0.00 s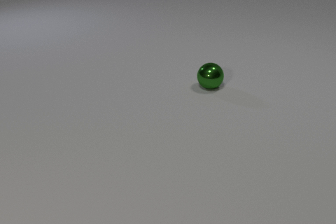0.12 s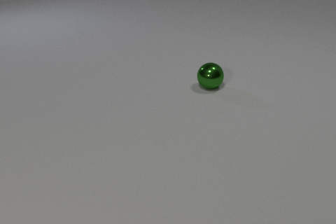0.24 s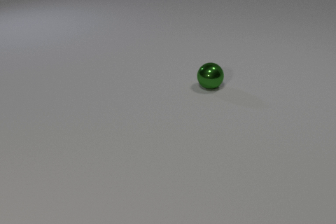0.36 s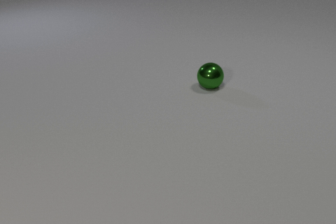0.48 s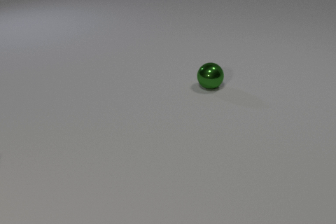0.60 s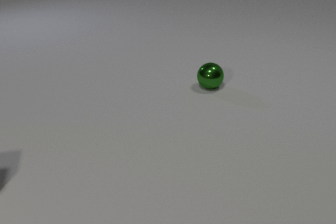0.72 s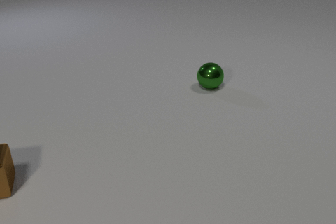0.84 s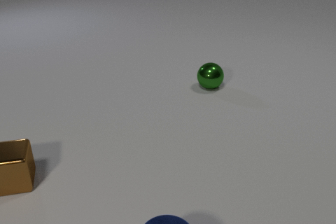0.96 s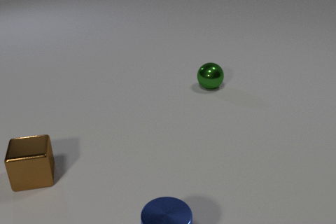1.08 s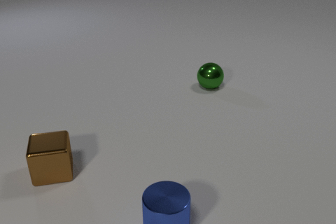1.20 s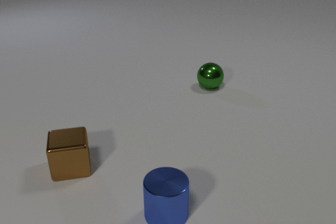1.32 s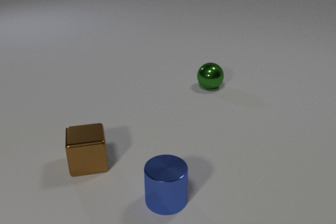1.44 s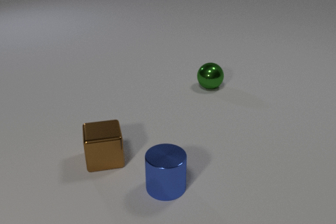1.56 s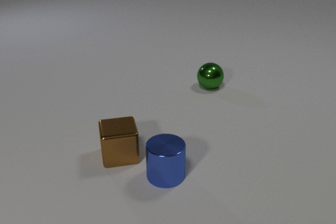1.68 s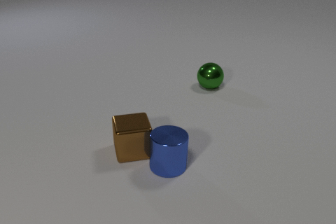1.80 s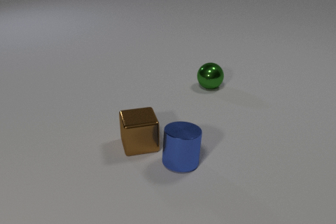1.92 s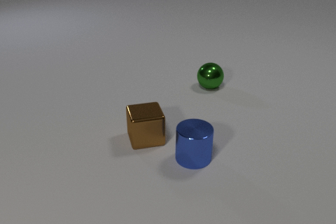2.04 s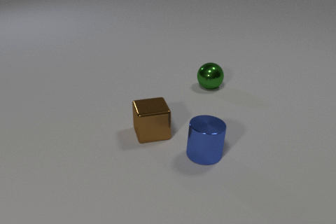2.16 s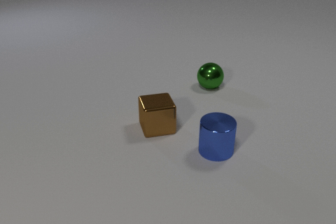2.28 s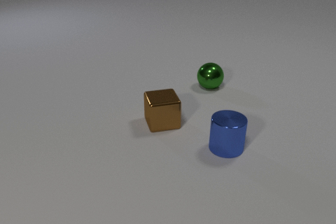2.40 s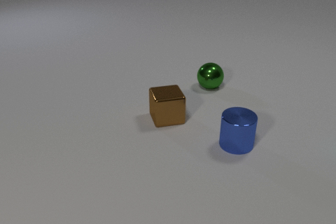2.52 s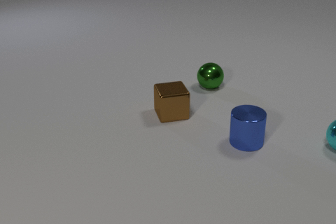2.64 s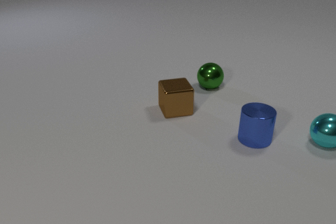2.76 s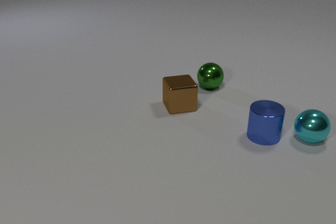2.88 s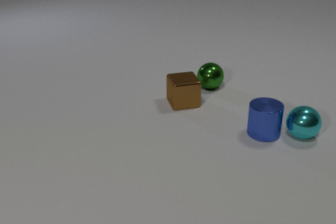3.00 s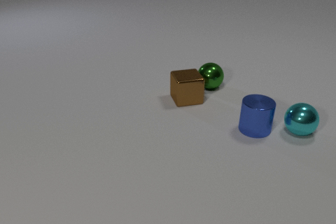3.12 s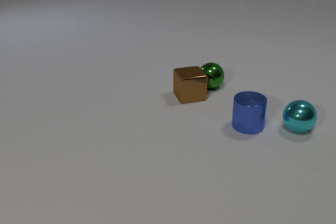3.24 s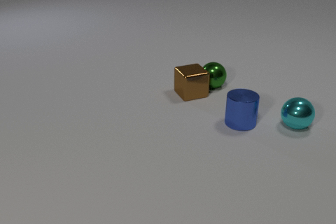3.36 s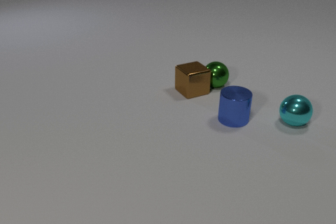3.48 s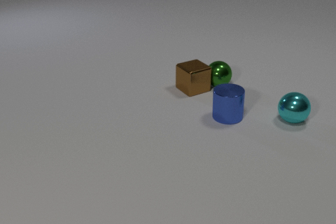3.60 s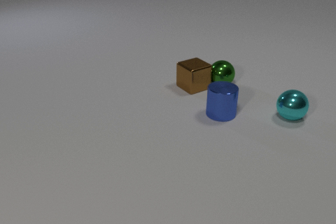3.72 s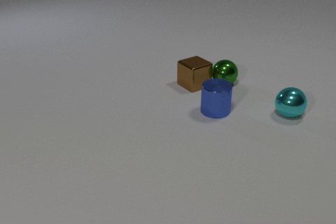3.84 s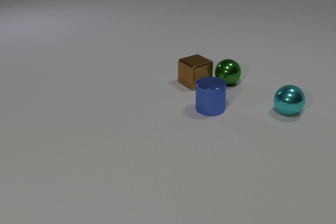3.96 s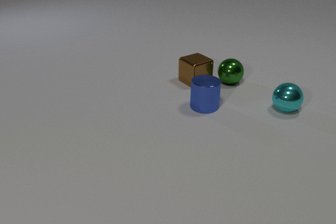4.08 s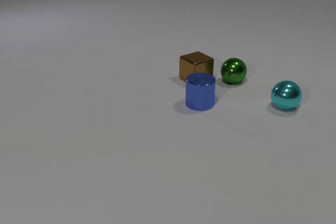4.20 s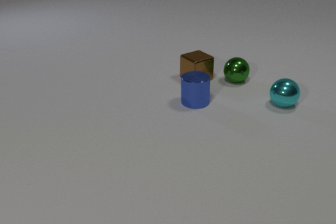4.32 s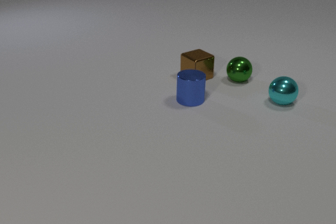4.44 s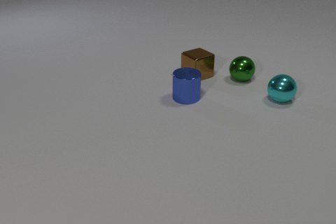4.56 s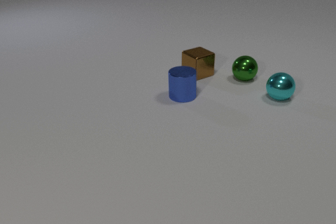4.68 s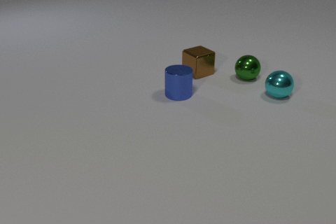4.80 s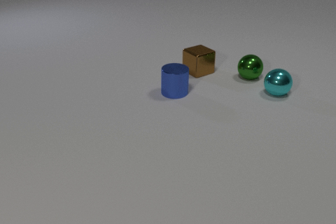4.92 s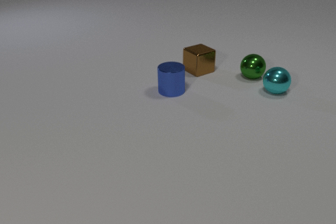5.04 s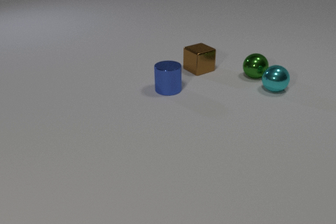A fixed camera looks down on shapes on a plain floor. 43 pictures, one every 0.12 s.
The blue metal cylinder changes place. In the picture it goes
away from the camera.
0.00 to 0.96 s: The brown metal cube comes in at the left edge, slides to the right. The blue metal cylinder comes in at the bottom edge, slides away from the camera.
0.96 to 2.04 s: The brown metal cube slides to the right and away from the camera. The blue metal cylinder slides away from the camera. The brown metal cube and the blue metal cylinder collide.
2.04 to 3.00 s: The brown metal cube slides away from the camera and to the right. The blue metal cylinder slides away from the camera and to the right. The cyan metal sphere comes in at the right edge, rolls to the left. The blue metal cylinder and the cyan metal sphere collide.
3.00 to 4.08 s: The brown metal cube slides away from the camera, spins counterclockwise seen from above by about 15 degrees, its near face sliding to the right. The blue metal cylinder slides to the left and away from the camera. The green metal sphere rolls to the right and away from the camera. The cyan metal sphere rolls away from the camera. The brown metal cube and the green metal sphere collide.
4.08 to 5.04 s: The brown metal cube slides away from the camera. The blue metal cylinder slides to the left and away from the camera. The green metal sphere rolls to the right and away from the camera. The cyan metal sphere rolls away from the camera.
What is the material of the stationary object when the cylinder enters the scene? metal.
Are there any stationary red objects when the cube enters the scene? no.
What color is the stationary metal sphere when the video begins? green.
